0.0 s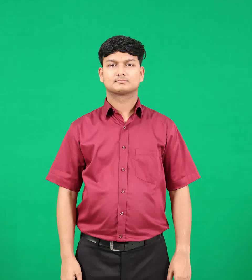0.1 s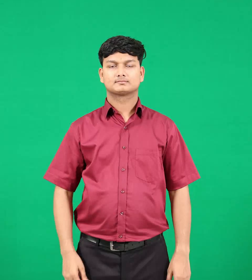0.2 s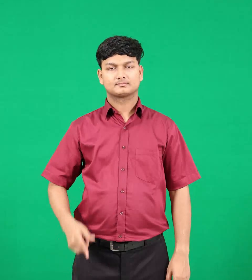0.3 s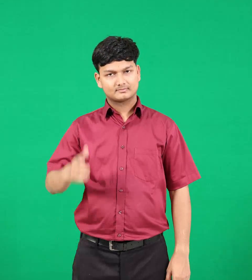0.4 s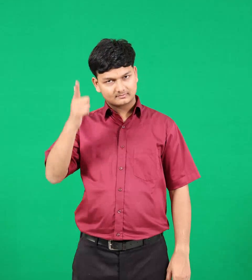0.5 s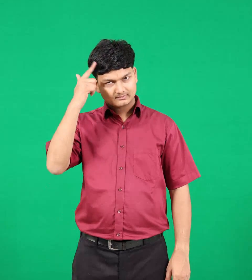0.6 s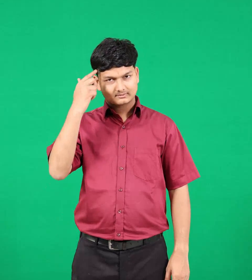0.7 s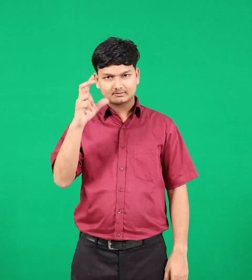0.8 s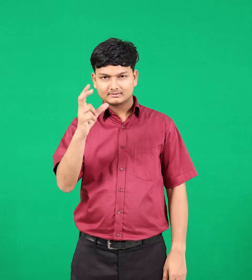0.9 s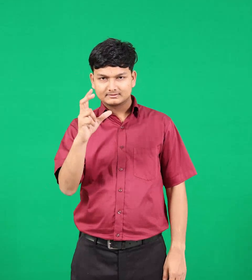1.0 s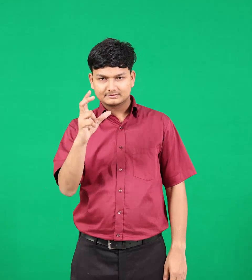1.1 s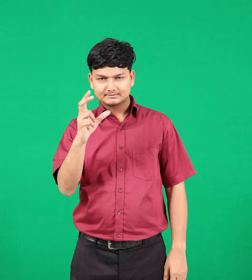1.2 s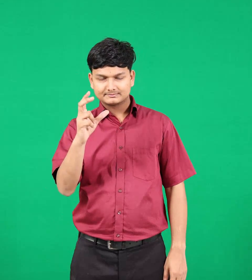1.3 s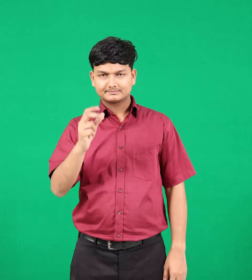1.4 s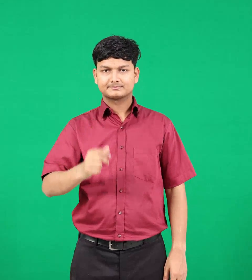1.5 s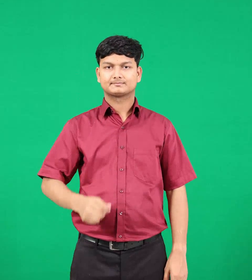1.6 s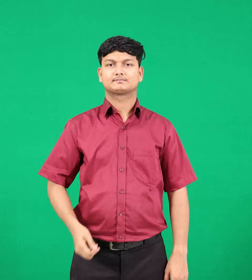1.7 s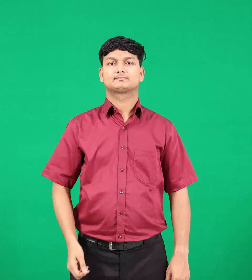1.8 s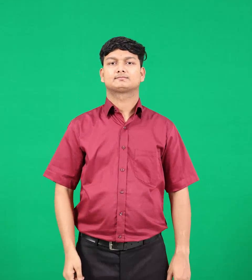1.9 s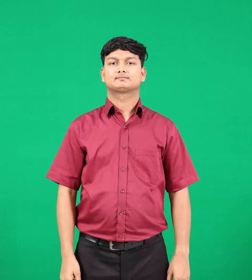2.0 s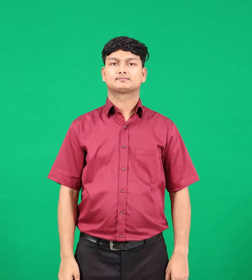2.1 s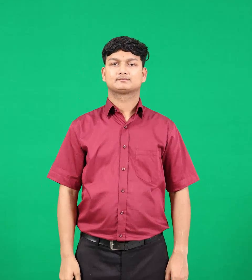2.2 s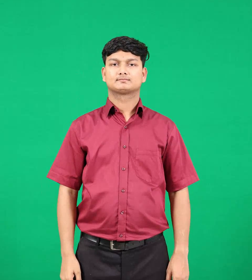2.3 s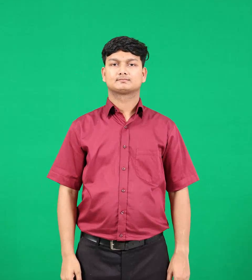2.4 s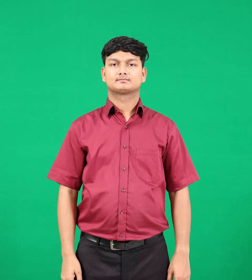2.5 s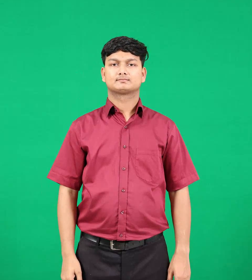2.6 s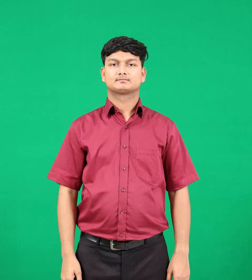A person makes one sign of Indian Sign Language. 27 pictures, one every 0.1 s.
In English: coal
